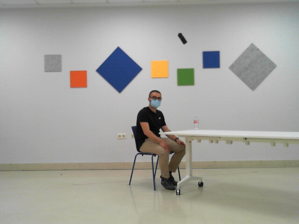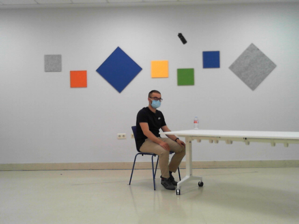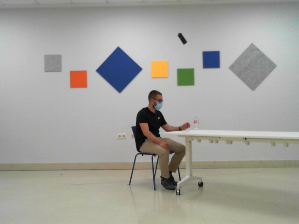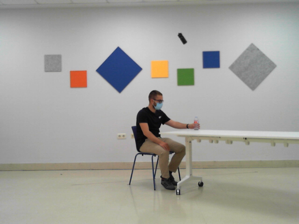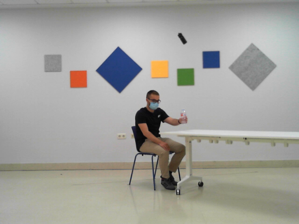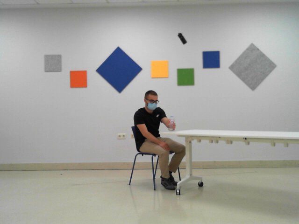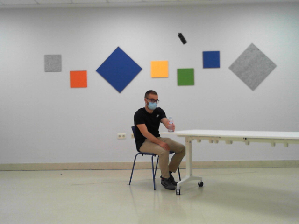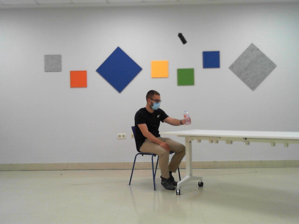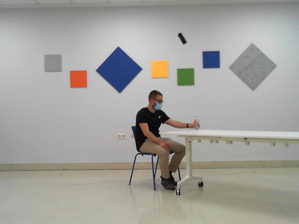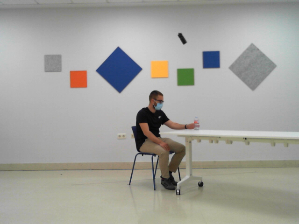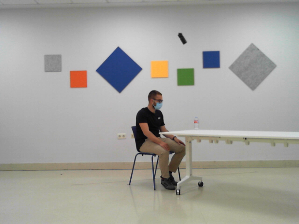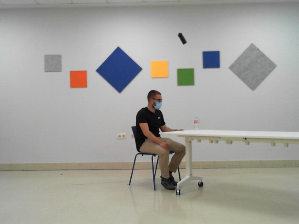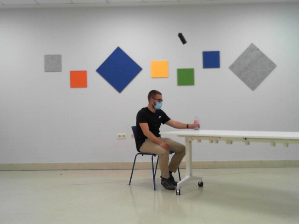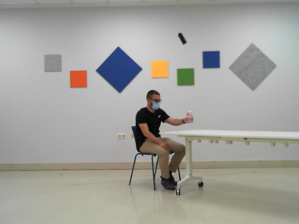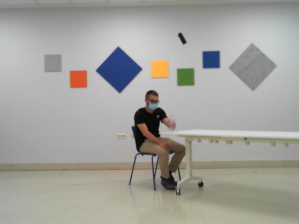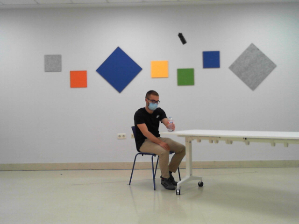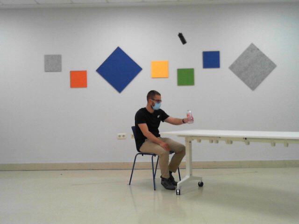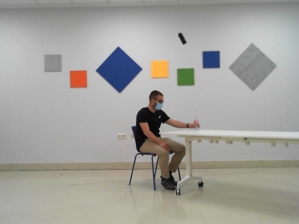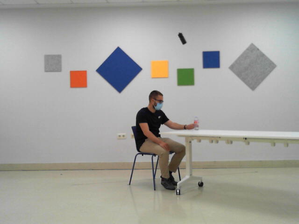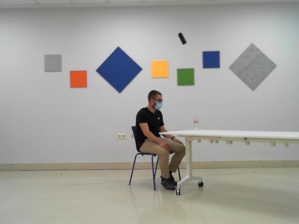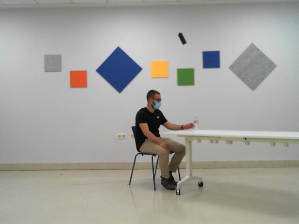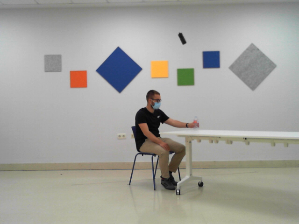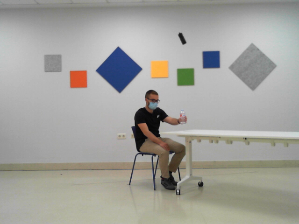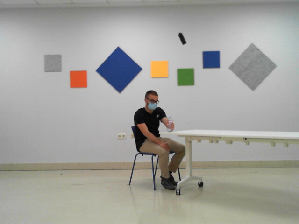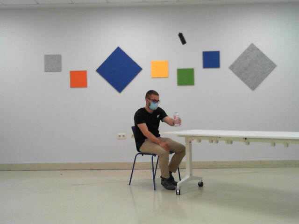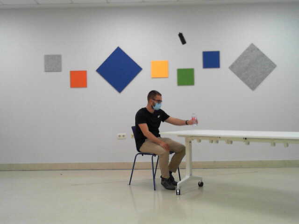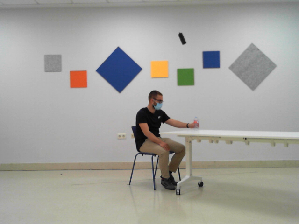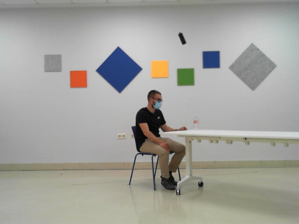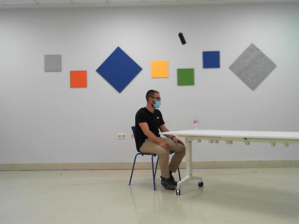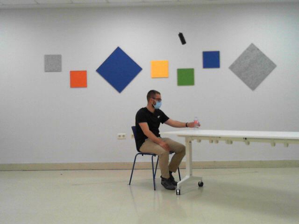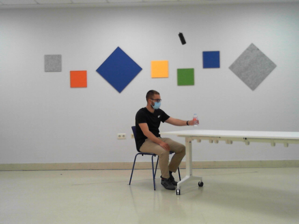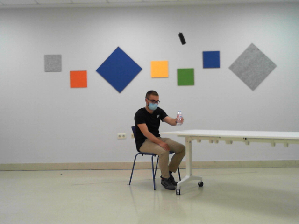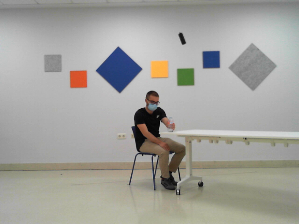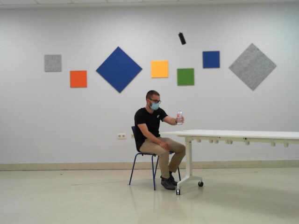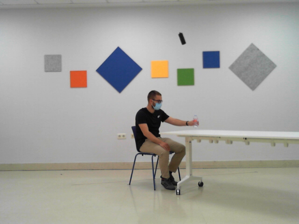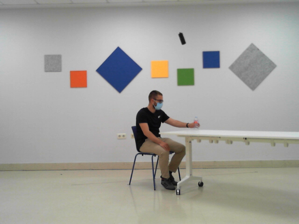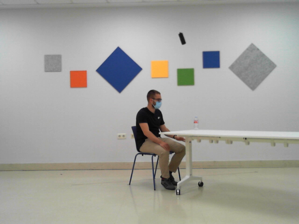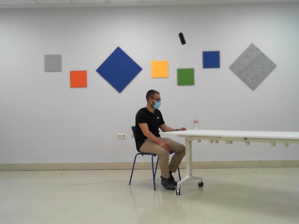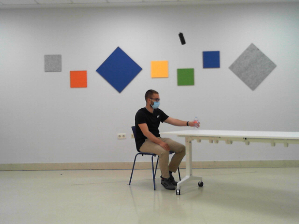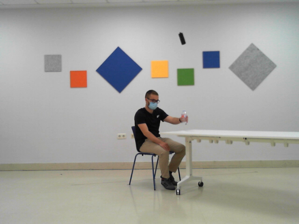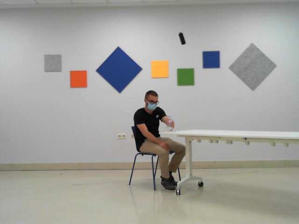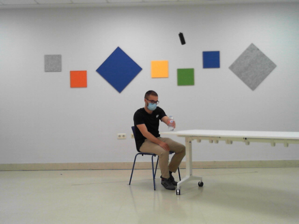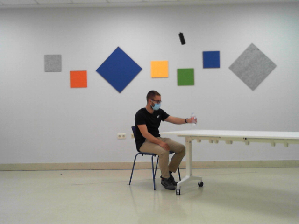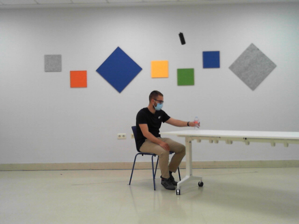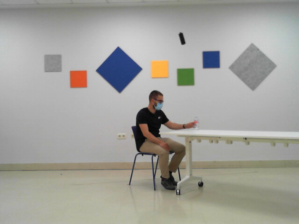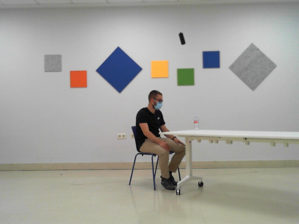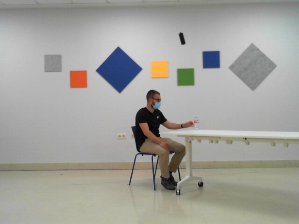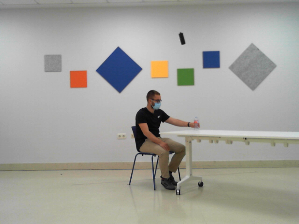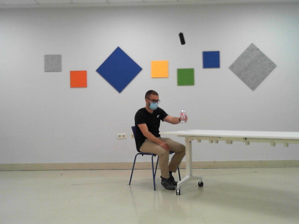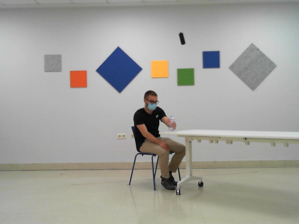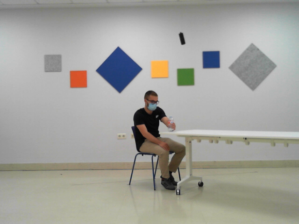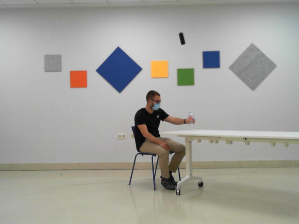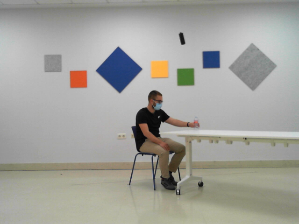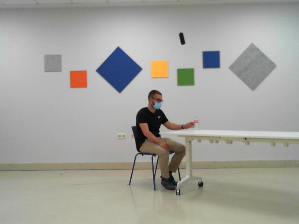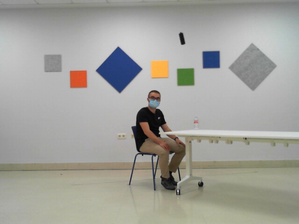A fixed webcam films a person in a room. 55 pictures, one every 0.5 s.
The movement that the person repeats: Move a bottle from side to side, left hand.
